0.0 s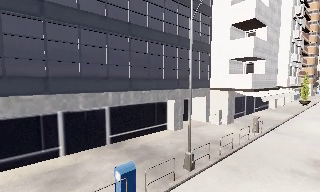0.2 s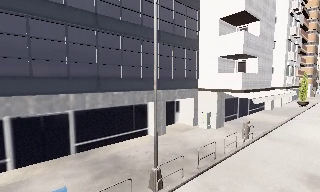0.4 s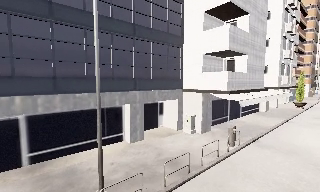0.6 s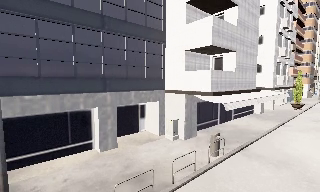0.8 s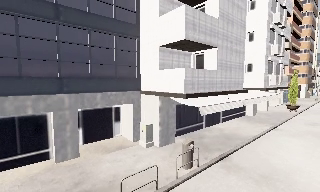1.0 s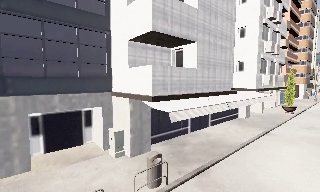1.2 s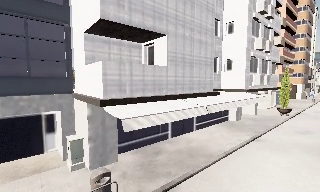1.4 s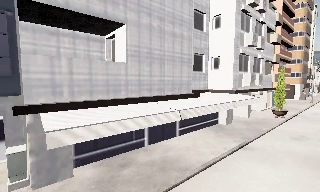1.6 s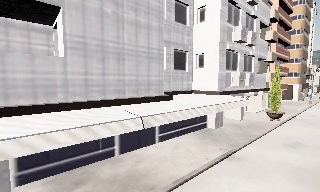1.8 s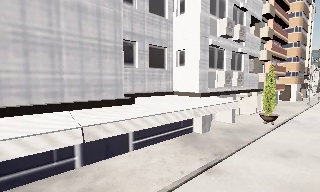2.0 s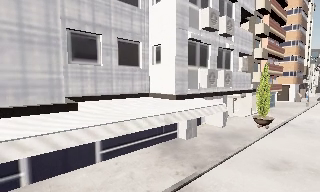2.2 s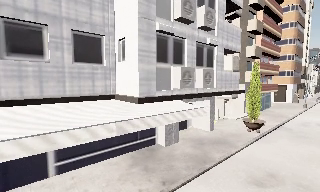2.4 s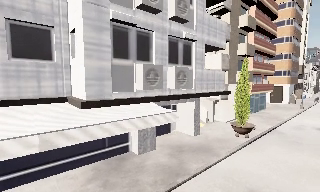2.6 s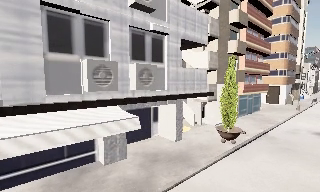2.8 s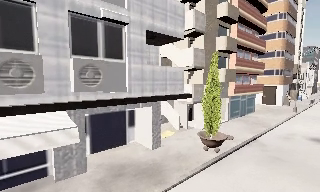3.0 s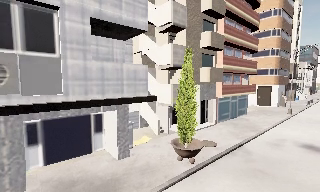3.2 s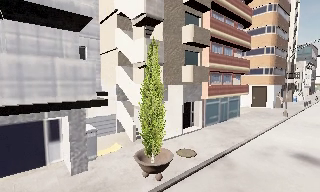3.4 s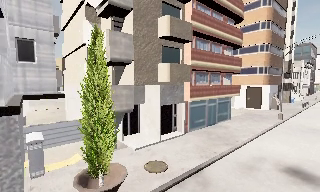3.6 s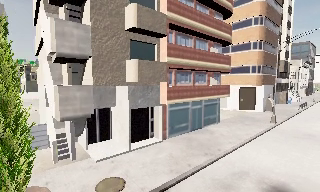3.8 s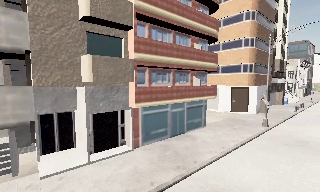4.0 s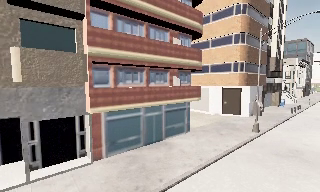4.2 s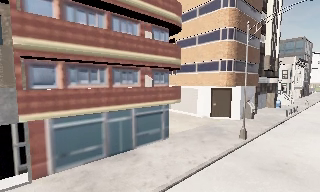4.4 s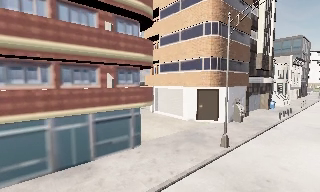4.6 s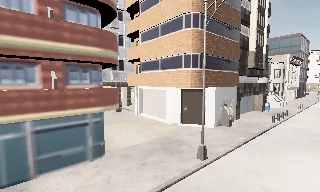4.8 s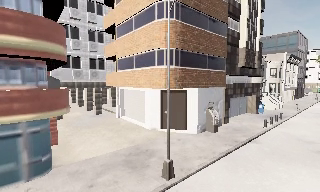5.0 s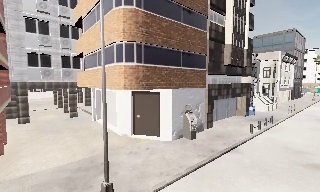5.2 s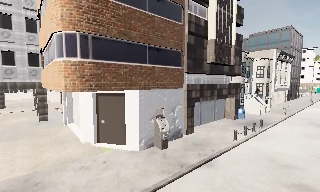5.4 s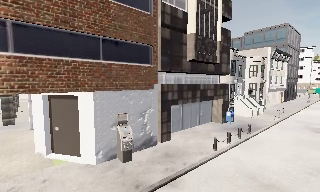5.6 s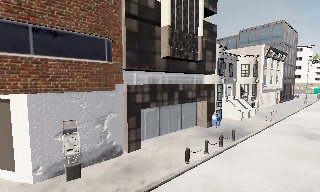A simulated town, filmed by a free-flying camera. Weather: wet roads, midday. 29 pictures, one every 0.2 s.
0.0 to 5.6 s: The camera travels to its right and forward, about 55 m, so close, fixed things drift to the left.
The film runs forward here.
